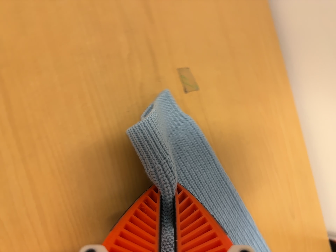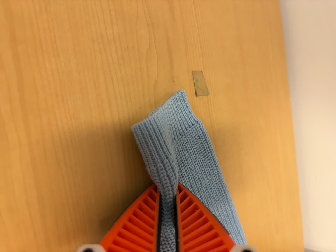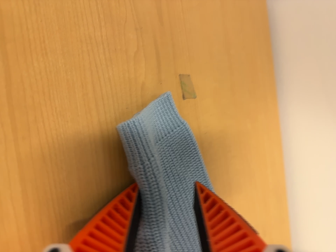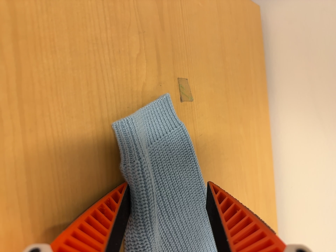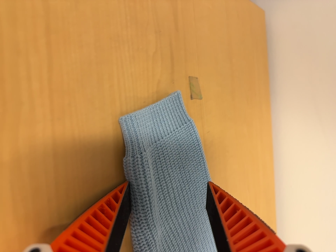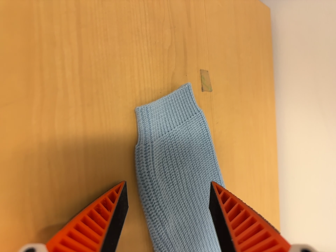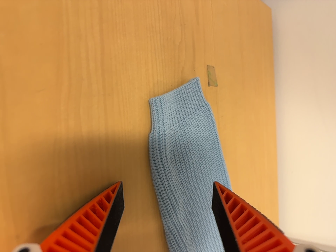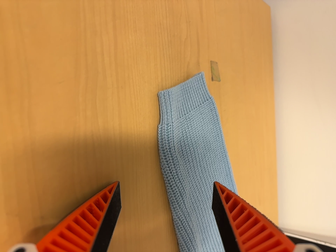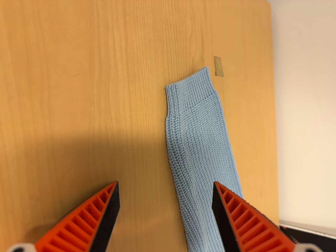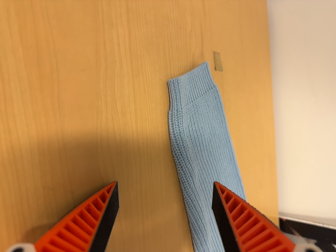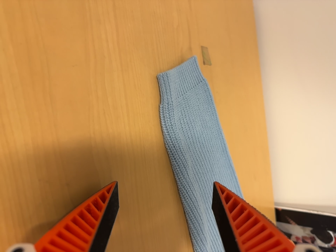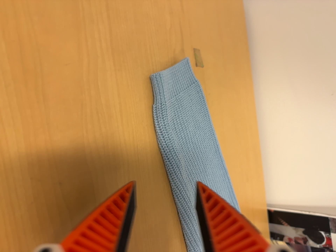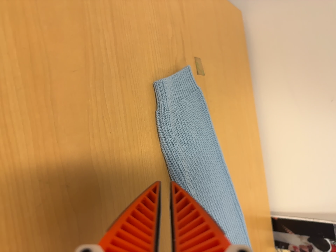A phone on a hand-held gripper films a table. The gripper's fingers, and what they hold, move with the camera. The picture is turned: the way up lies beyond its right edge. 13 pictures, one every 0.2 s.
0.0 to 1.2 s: The camera travels to its left and backward, about 9 cm. It rolls about its line of sight by about 15 degrees, and the scene rotates clockwise.
1.2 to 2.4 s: The camera travels backward and toward the bottom of its view, about 6 cm, so what stands in front gets smaller.
The film runs backward here.
